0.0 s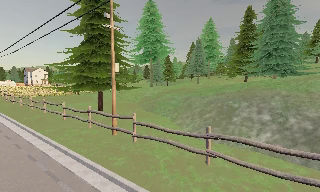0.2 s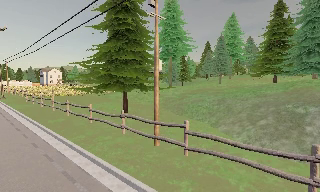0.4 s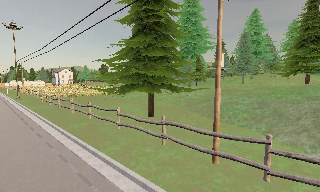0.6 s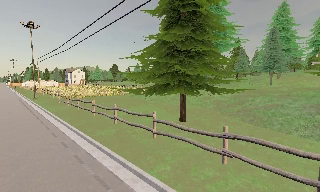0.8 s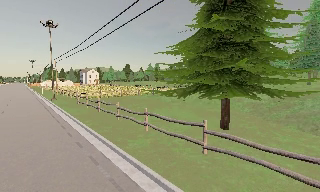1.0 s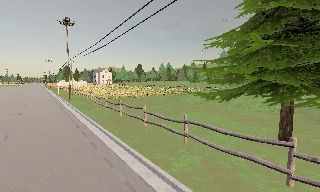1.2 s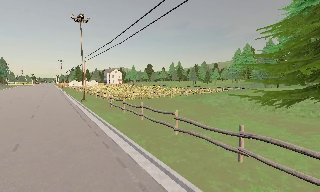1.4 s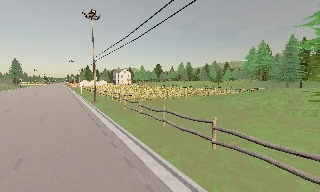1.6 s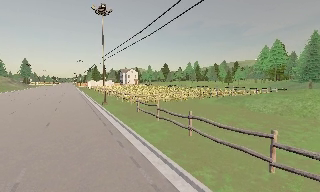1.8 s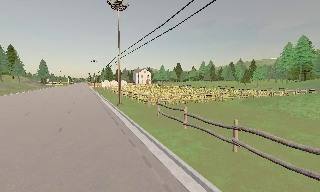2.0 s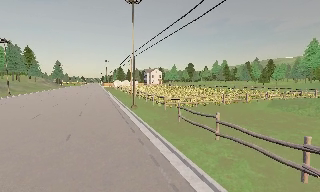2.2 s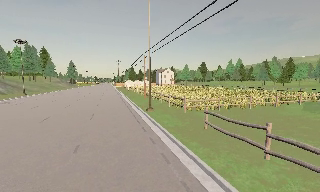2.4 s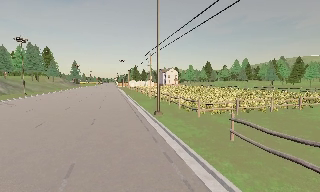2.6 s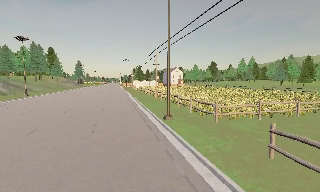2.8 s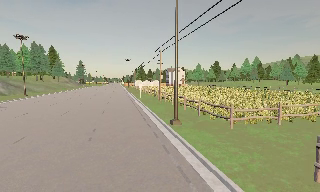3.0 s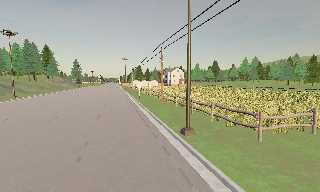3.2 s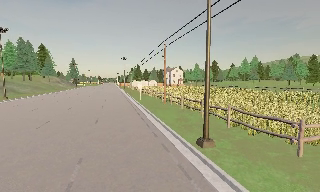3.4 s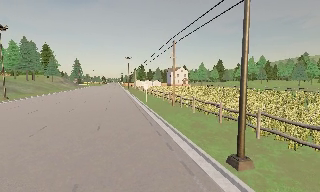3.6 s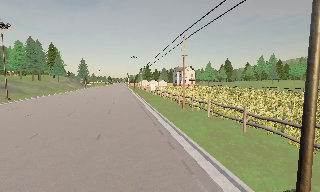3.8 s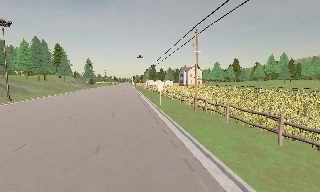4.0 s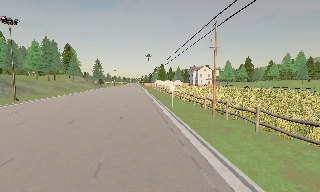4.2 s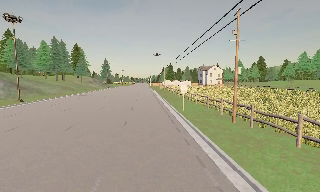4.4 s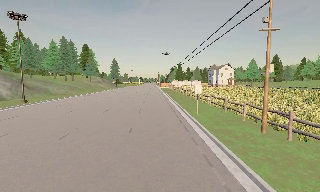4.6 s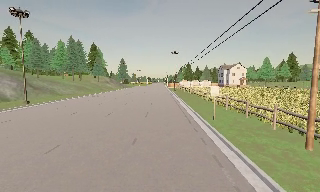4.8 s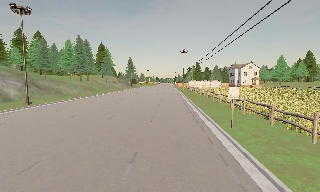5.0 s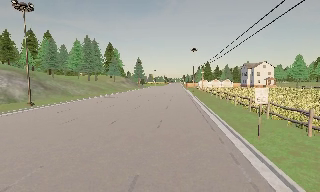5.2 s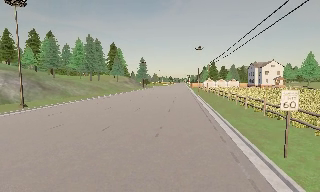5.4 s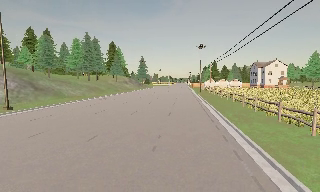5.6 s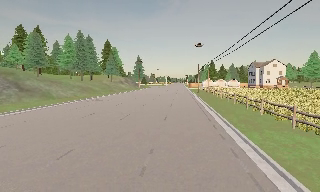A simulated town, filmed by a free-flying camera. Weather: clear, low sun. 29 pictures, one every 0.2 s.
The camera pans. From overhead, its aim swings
counterclockwise.
The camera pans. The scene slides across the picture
to the right.
0.0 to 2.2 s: The camera swings to its left by about 35 degrees, and the scene slides to the right. It travels forward and to its left, about 25 m.
2.2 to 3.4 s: The camera travels forward, about 11 m, so what stands in front looms larger.
3.4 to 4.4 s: The scene slides to the right, as the camera pans about 15 degrees to its left. It travels forward, about 9 m, so what stands in front looms larger.
4.4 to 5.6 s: The camera travels forward, about 11 m, so what stands in front looms larger.
The film runs forward here.
